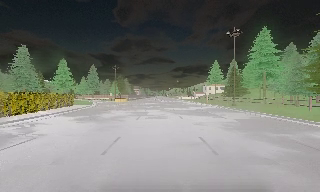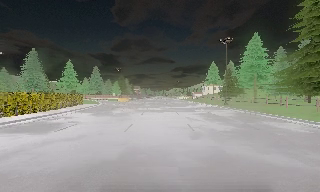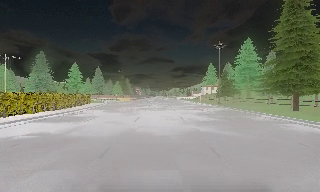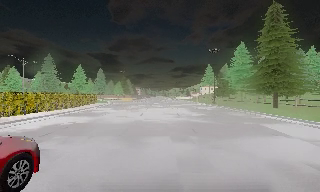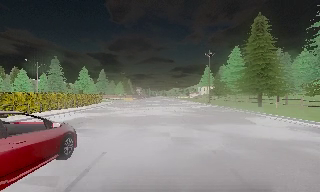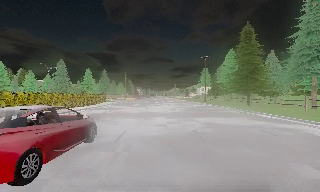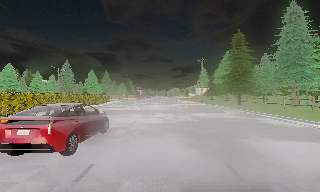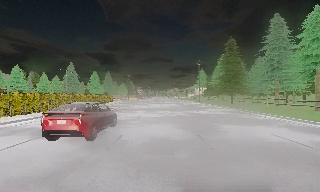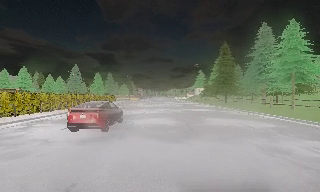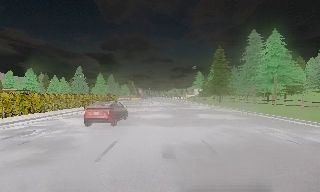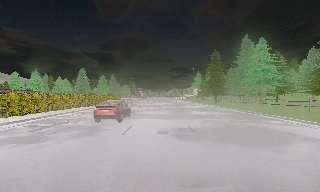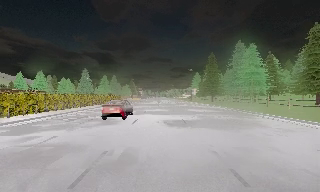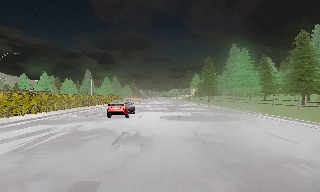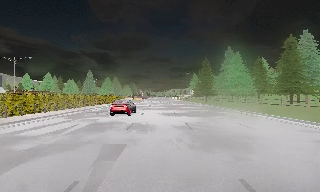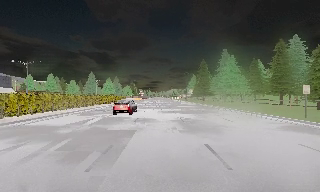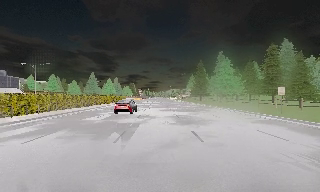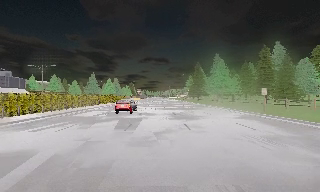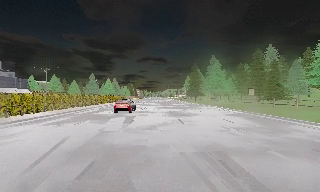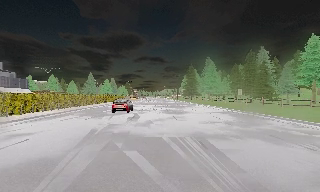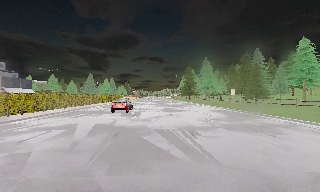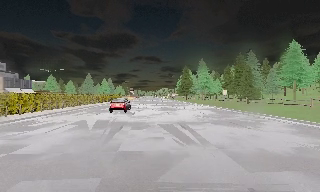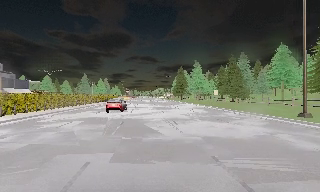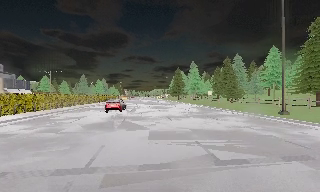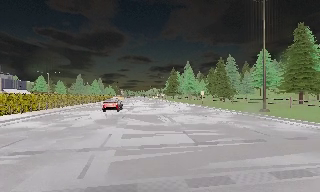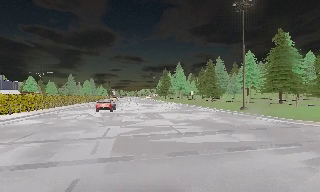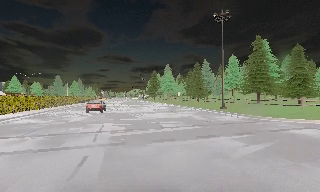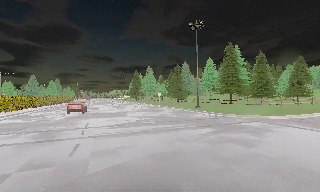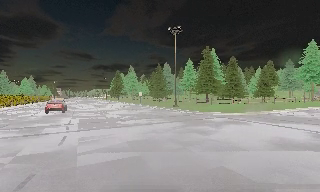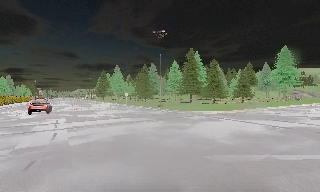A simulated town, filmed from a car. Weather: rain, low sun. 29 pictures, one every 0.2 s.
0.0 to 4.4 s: The camera travels backward, about 60 m, so what stands in front gets smaller. It loses speed.
4.4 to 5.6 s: The scene slides to the left, as the camera pans about 25 degrees to its right. It travels backward, about 9 m, so what stands in front gets smaller.
The film runs backward here.
